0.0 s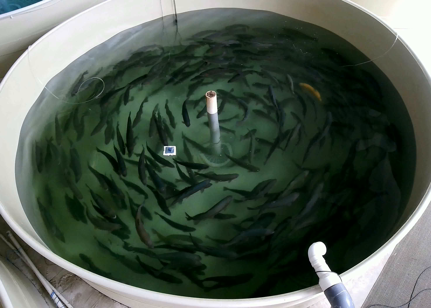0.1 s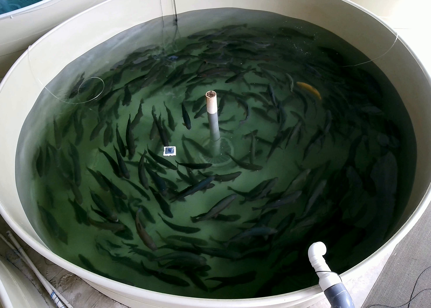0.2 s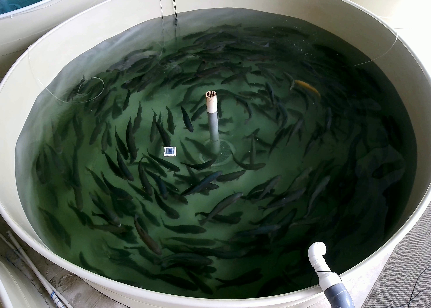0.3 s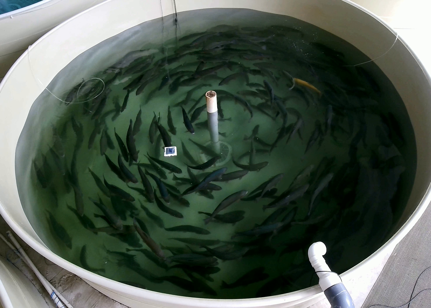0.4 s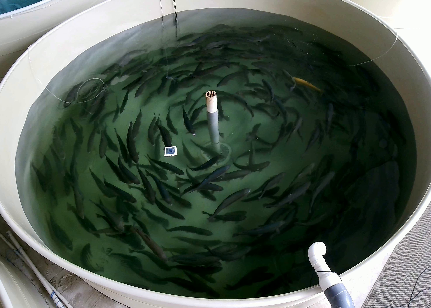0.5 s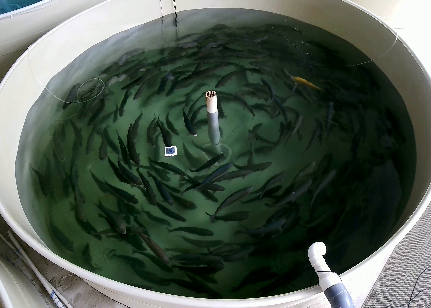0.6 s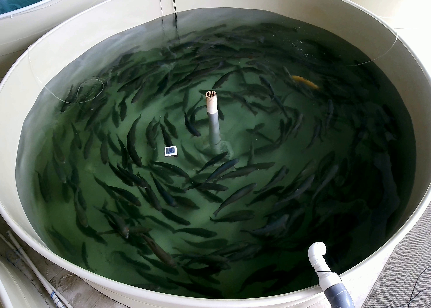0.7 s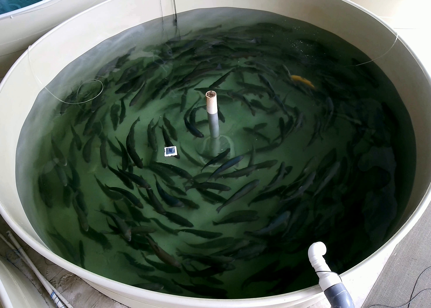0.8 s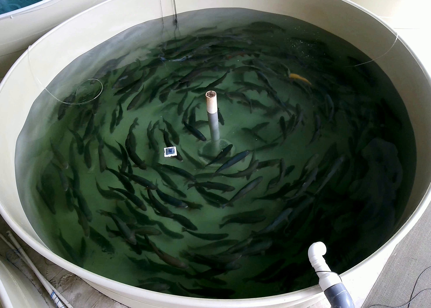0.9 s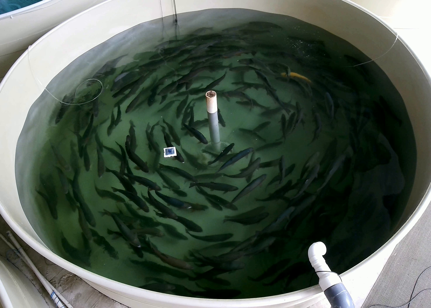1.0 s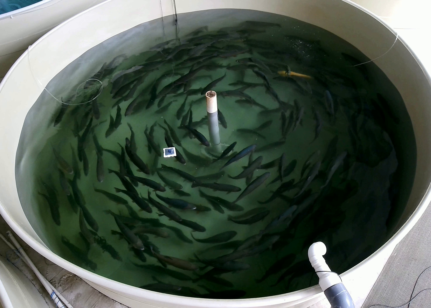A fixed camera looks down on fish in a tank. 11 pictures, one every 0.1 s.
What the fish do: Normal cruising.
